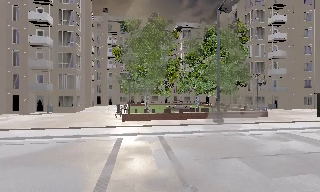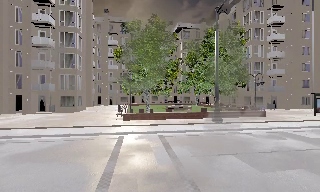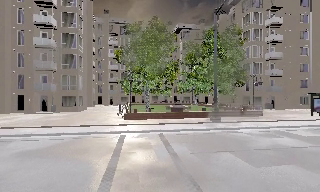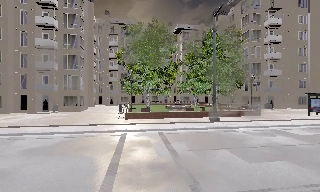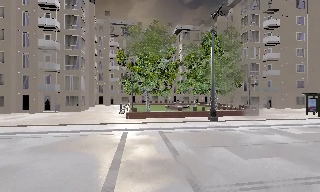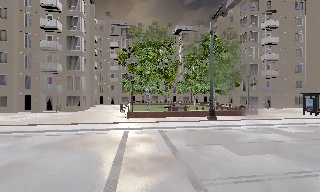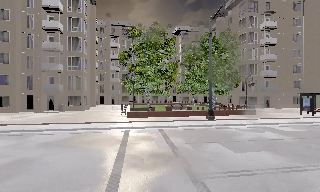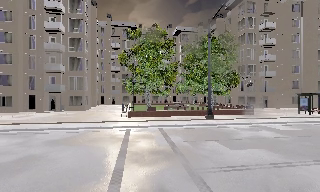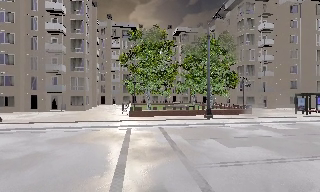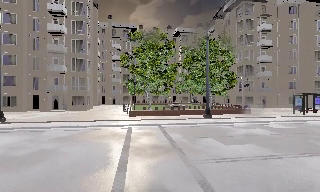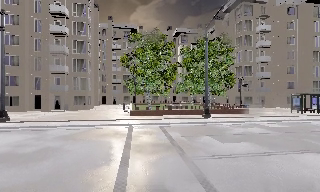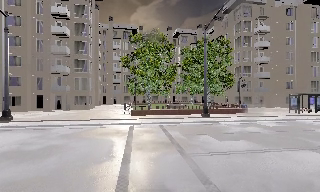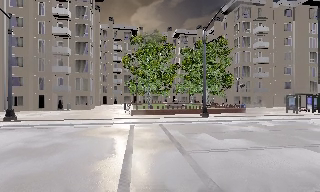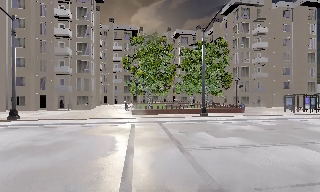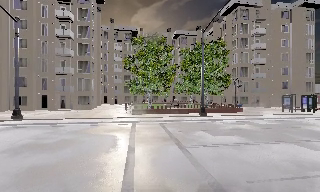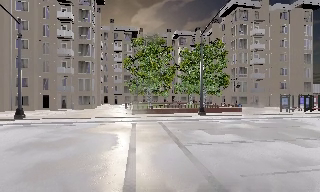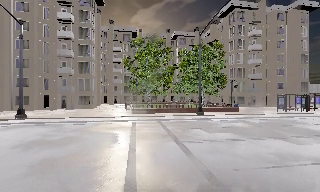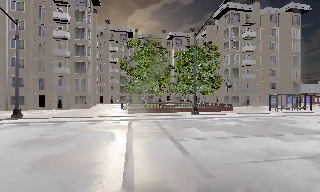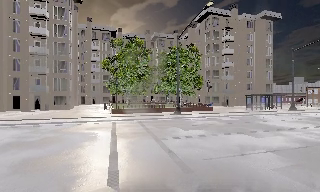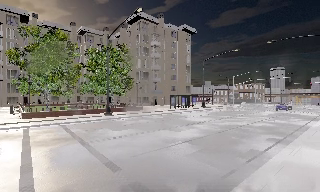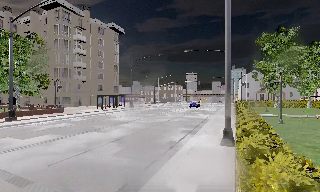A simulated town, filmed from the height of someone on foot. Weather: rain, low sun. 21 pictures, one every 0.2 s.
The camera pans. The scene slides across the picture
to the left.
The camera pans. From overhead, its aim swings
clockwise.
0.0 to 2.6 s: The camera travels backward, about 5 m, so what stands in front gets smaller.
2.6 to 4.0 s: The scene slides to the left, as the camera pans about 55 degrees to its right. It travels backward, about 2.5 m.
The film runs backward here.
